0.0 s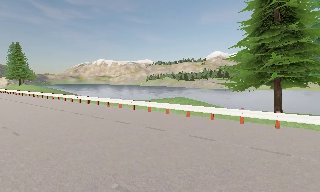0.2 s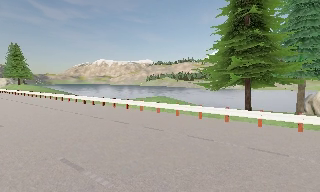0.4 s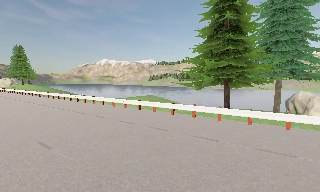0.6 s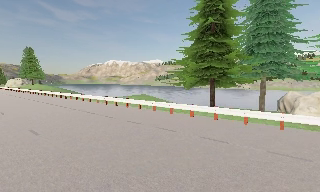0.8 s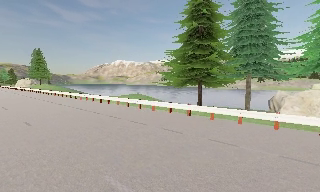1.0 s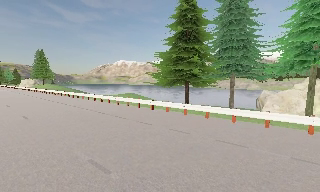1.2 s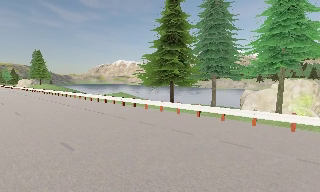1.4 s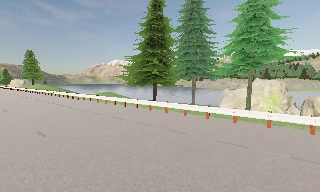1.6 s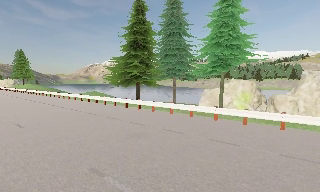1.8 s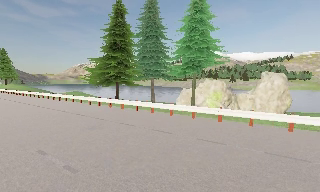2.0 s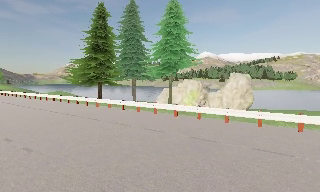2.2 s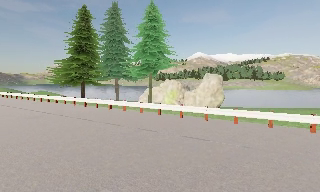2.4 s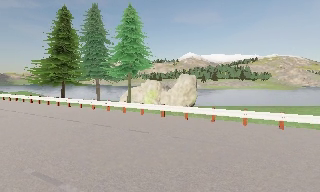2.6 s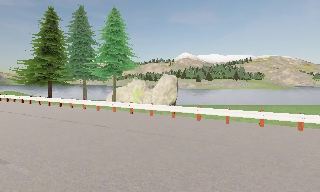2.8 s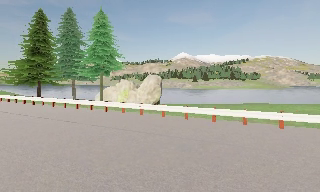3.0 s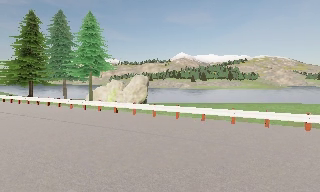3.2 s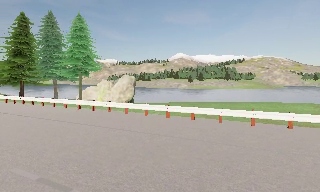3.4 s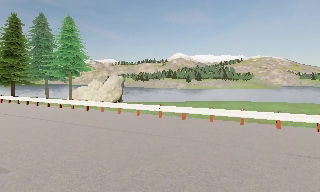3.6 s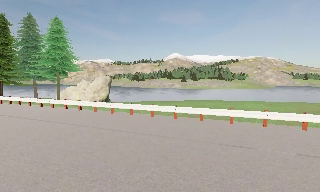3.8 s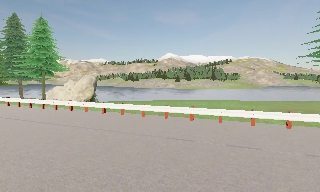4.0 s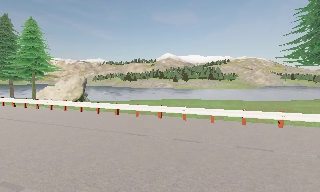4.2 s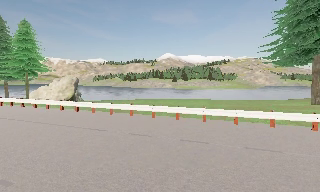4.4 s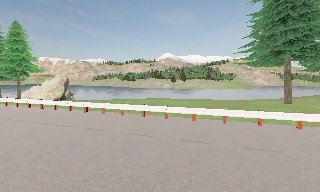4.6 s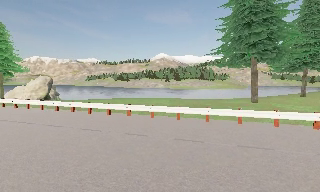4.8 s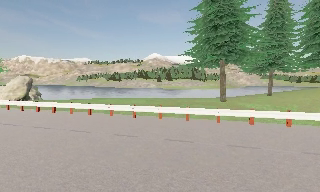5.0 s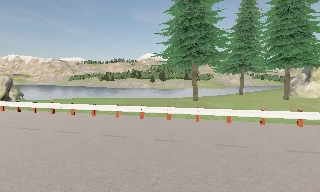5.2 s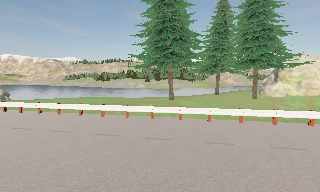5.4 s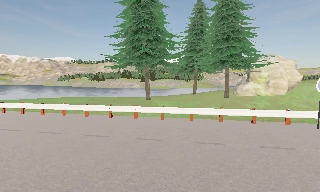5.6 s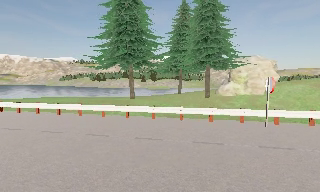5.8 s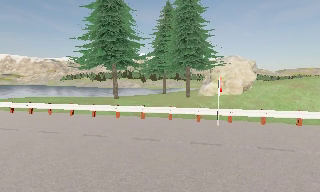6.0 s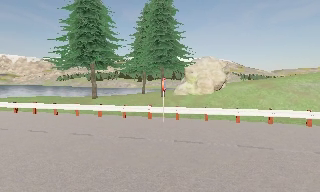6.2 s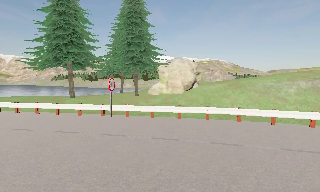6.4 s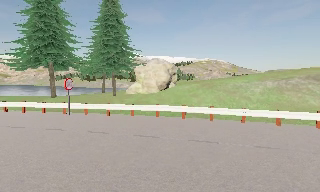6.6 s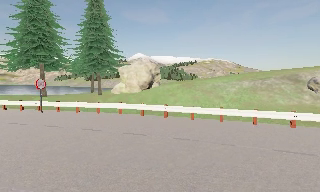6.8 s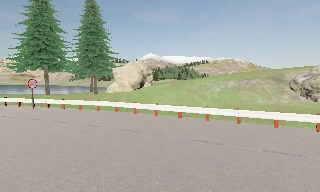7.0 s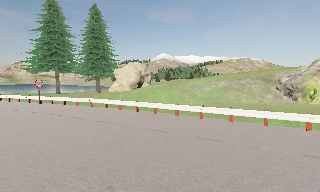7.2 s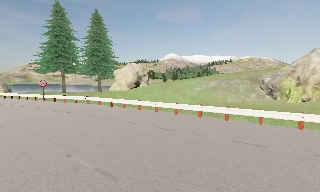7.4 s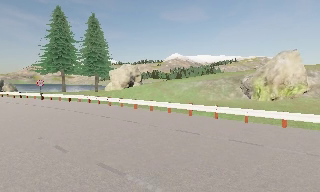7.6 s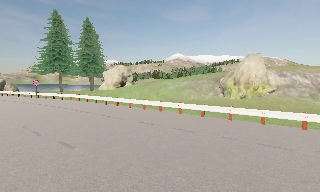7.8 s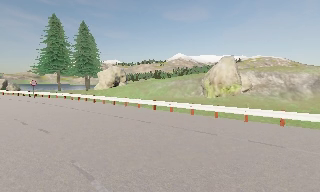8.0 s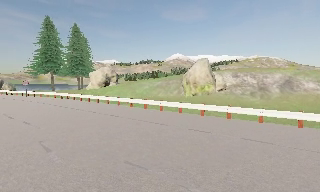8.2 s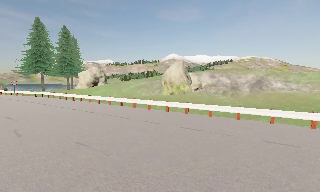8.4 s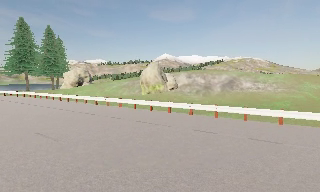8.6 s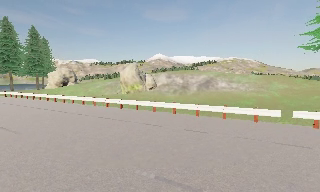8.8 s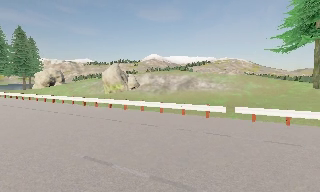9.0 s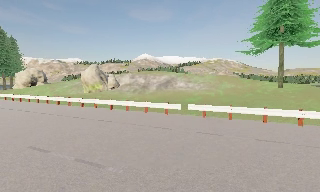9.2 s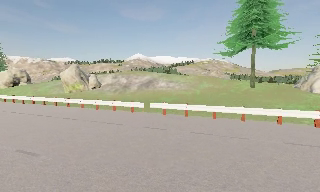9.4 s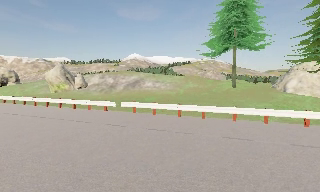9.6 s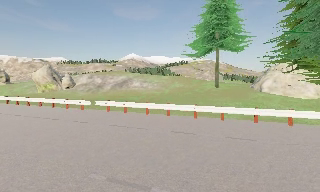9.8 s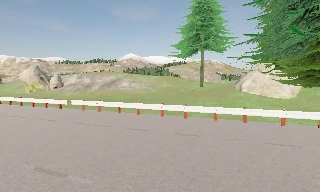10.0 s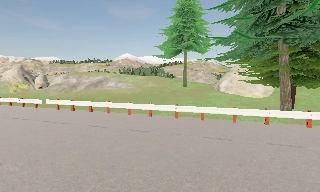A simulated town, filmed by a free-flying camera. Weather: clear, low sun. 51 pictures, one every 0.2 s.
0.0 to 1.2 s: The camera travels to its right and backward, about 12 m, so close, fixed things drift to the left.
1.2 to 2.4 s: The scene slides to the left, as the camera pans about 15 degrees to its right. It travels to its right and backward, about 12 m, so close, fixed things drift to the left.
2.4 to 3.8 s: The camera travels to its right and backward, about 13 m, so close, fixed things drift to the left.
3.8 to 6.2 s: The camera travels to its right, about 25 m, so close, fixed things drift to the left.
6.2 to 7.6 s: The camera pans to its left, which is counterclockwise from overhead, by about 15 degrees. It travels to its right and backward, about 17 m, so close, fixed things drift to the left.
7.6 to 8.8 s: The camera travels to its right and backward, about 13 m, so close, fixed things drift to the left.
8.8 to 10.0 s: The camera travels to its right, about 11 m, so close, fixed things drift to the left.
The film runs backward here.
